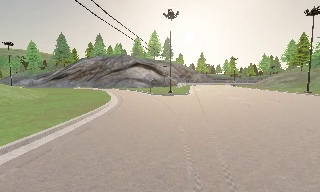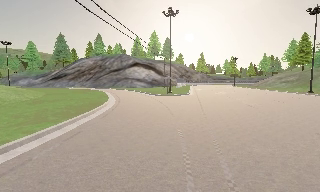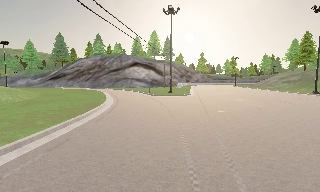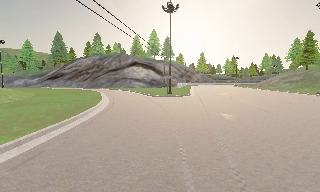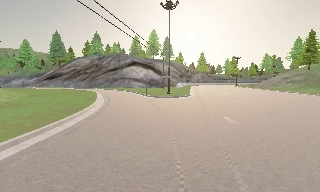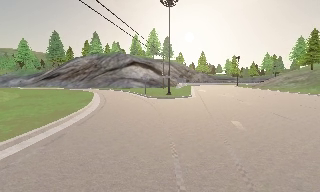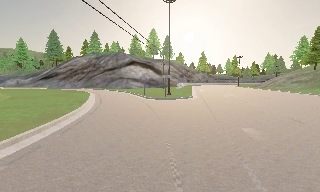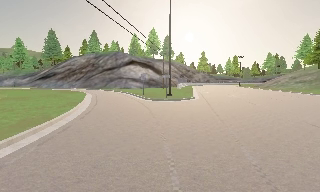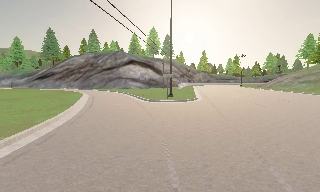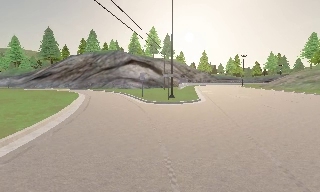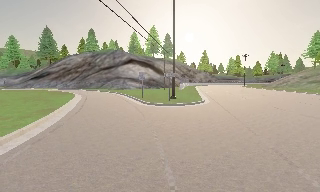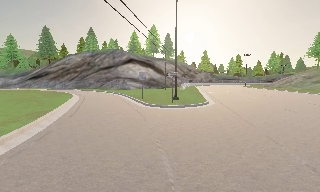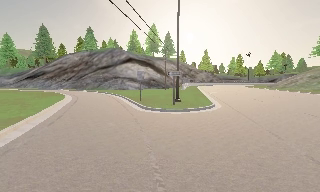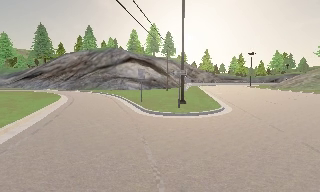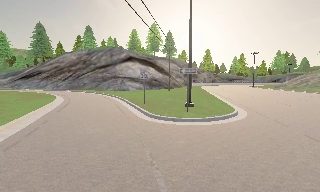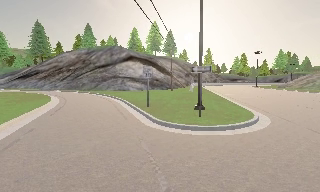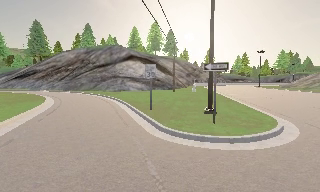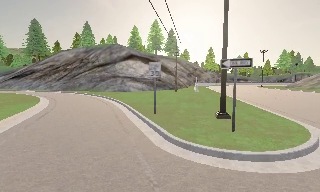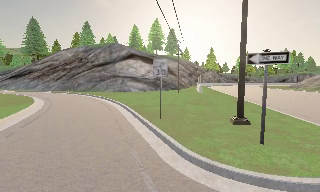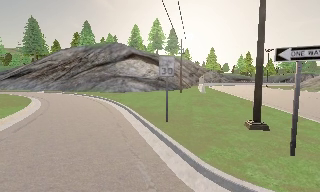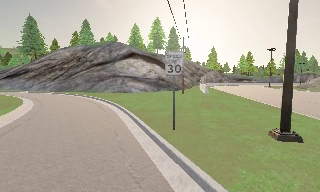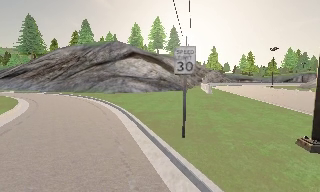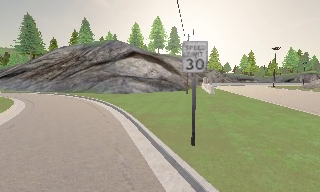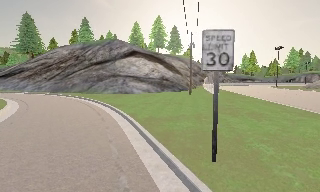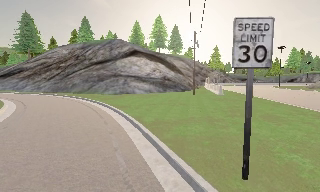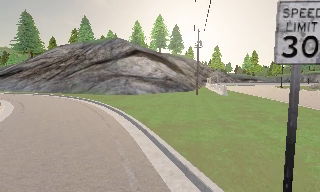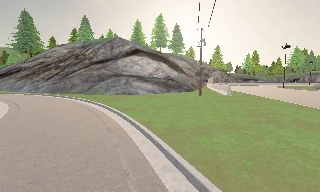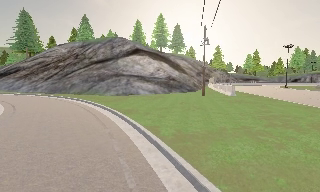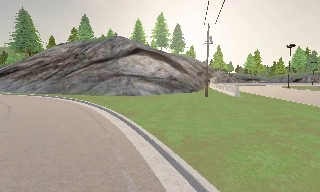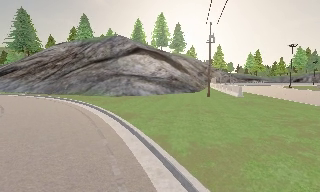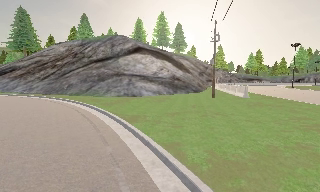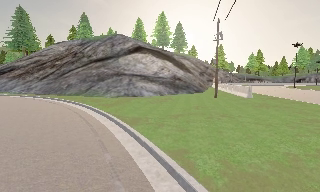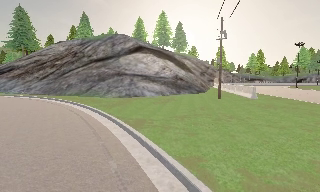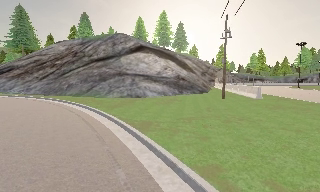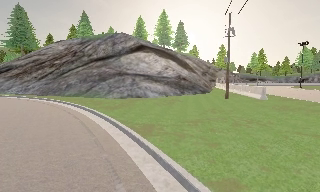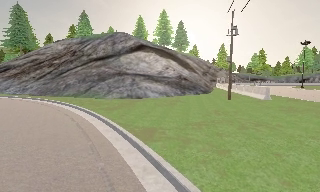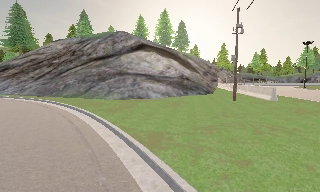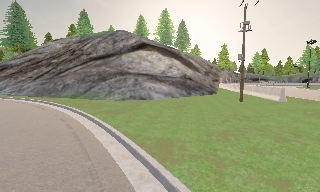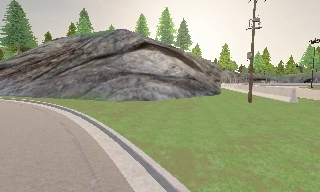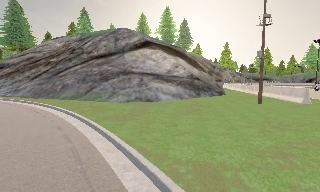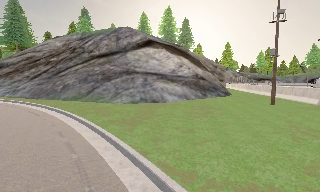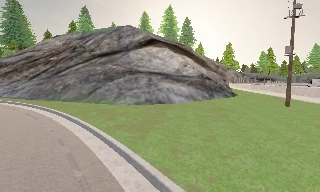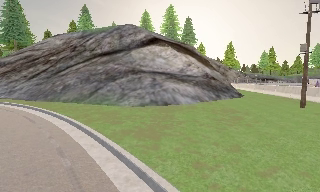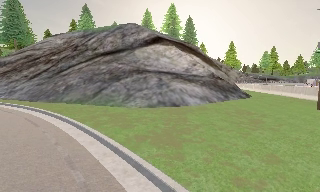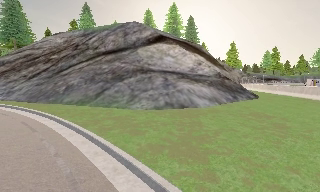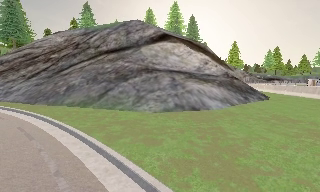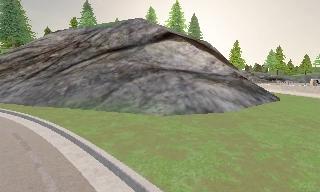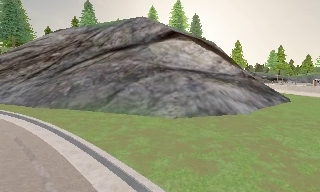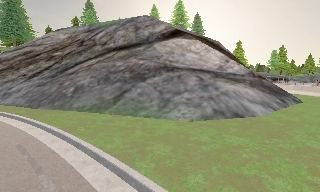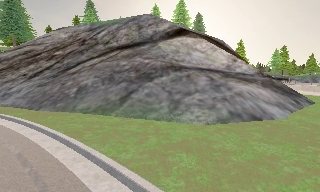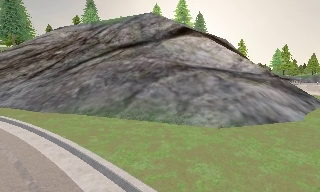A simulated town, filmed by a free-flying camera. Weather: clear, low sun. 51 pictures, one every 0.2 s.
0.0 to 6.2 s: The camera travels forward, about 25 m, so what stands in front looms larger.
6.2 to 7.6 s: The camera travels forward and to its left, about 3.5 m, so what stands in front looms larger. It gains speed.
7.6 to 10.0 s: The camera travels forward and to its left, about 9 m, so what stands in front looms larger.
The film runs forward here.
